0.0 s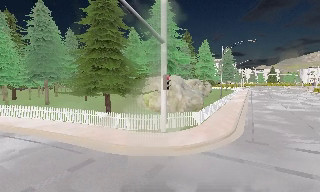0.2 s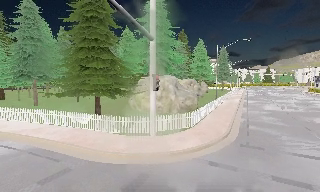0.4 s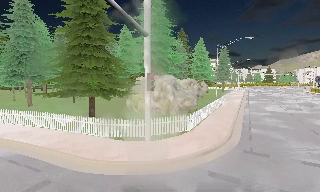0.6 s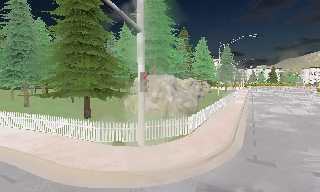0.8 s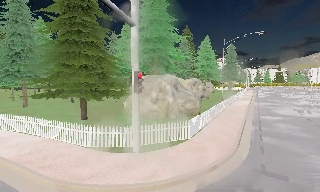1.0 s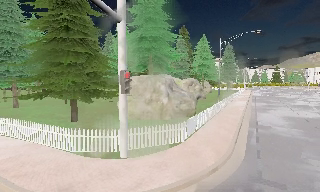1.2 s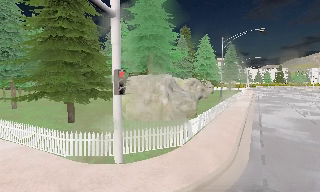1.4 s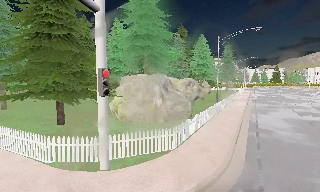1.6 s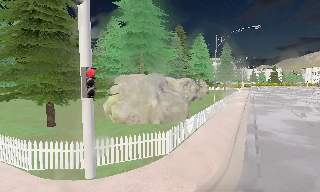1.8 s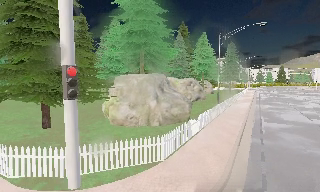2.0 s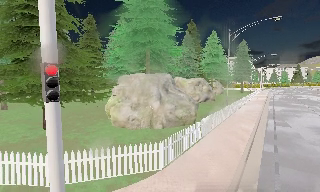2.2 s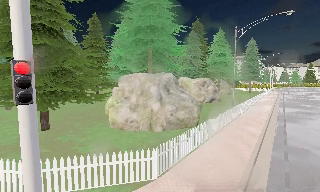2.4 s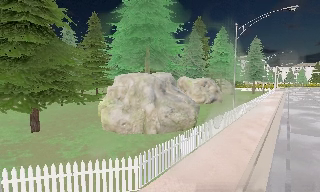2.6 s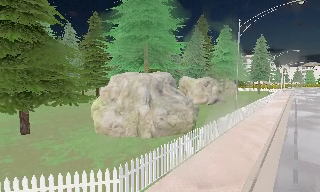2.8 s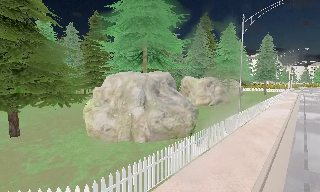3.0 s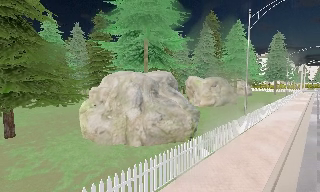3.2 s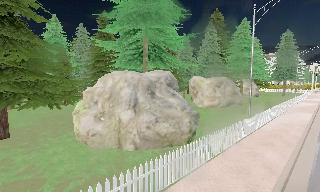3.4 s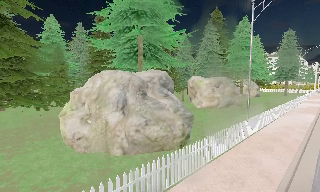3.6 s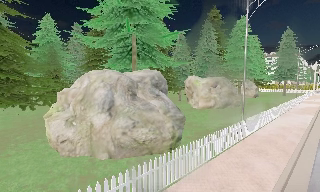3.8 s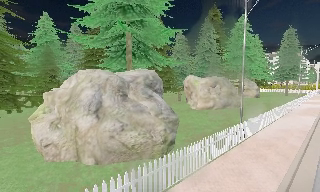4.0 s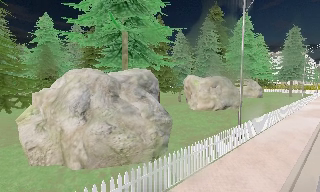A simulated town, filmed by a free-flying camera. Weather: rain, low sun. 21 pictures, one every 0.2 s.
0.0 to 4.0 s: The camera pans to its left, which is counterclockwise from overhead, by about 20 degrees. It travels forward and to its right, about 13 m, so what stands in front looms larger.
The film runs backward here.
